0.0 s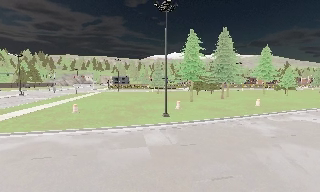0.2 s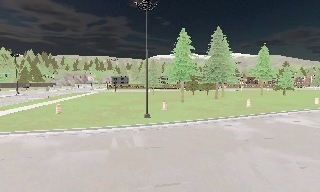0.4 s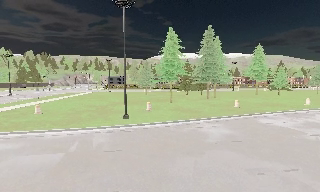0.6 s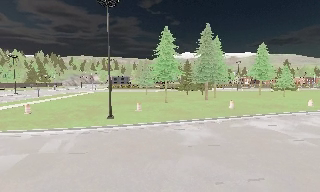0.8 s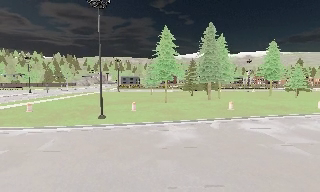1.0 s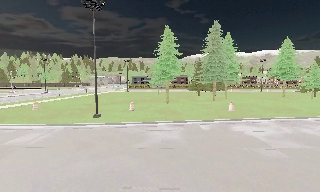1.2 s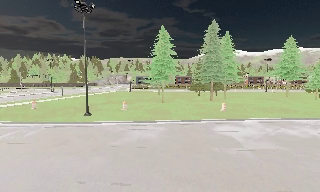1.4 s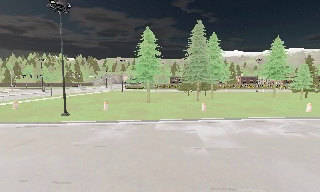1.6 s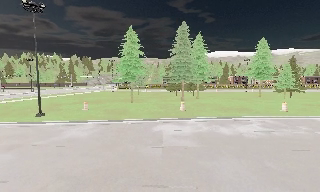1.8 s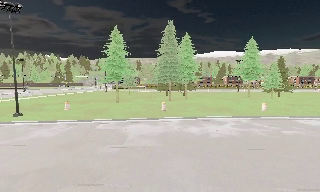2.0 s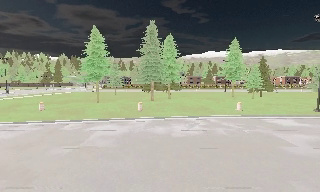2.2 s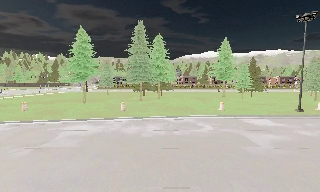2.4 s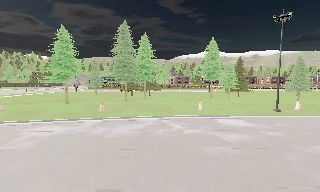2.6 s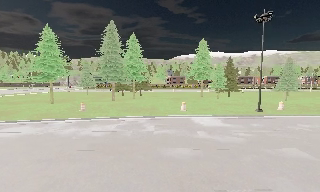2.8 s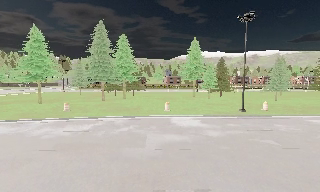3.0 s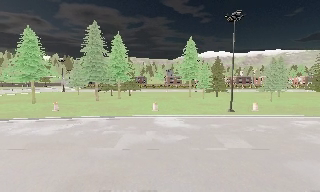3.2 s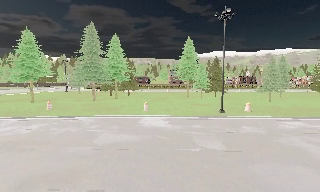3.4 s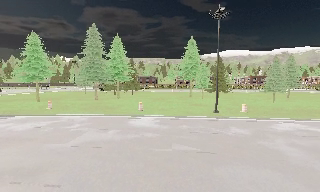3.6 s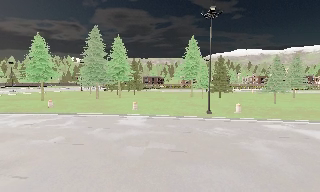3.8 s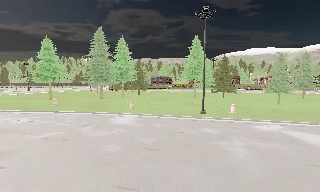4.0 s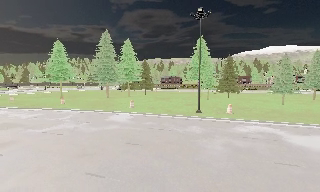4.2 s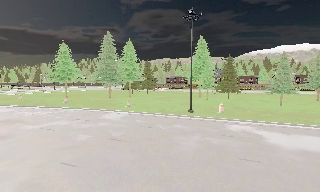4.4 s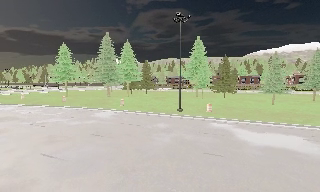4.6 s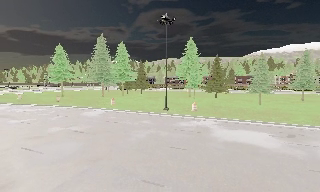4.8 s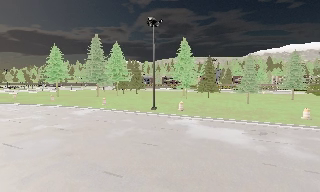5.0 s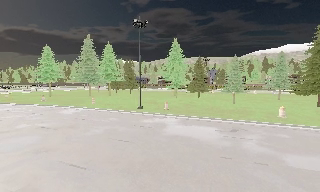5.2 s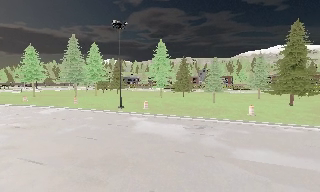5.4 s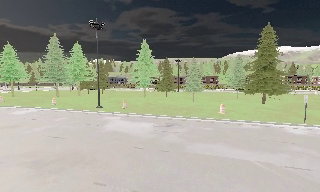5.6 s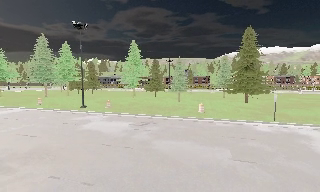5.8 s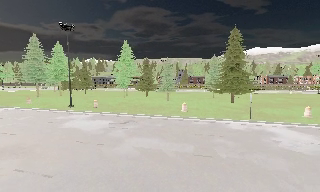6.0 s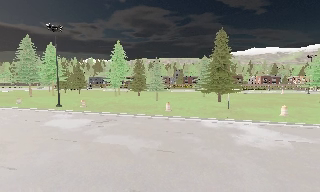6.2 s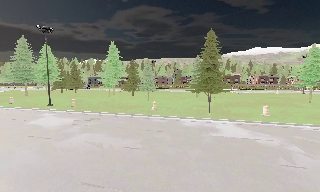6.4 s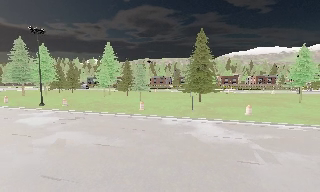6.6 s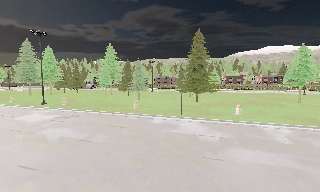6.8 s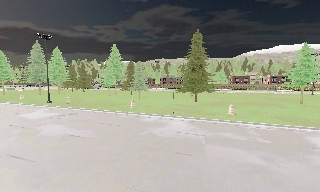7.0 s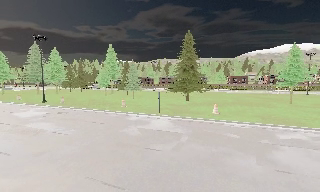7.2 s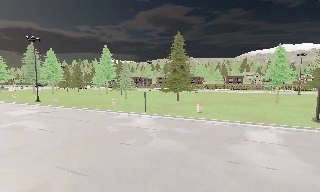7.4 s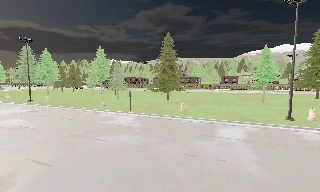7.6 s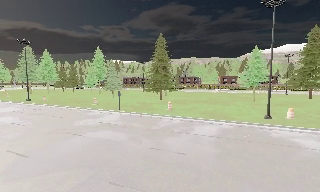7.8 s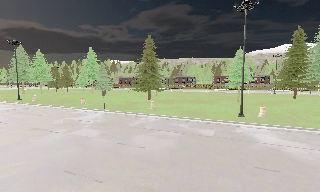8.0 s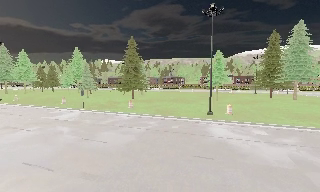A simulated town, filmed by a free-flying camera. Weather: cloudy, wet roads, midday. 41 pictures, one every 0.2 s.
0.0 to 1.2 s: The camera pans to its left, which is counterclockwise from overhead, by about 15 degrees. It travels to its right, about 13 m, so close, fixed things drift to the left.
1.2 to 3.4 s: The camera travels to its right, about 25 m, so close, fixed things drift to the left.
3.4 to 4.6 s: The camera pans to its left, which is counterclockwise from overhead, by about 15 degrees. It travels to its right, about 12 m, so close, fixed things drift to the left.
4.6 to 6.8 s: The camera travels to its right, about 20 m, so close, fixed things drift to the left.
6.8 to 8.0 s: The camera travels to its right and backward, about 13 m, so close, fixed things drift to the left.
The film runs forward here.
